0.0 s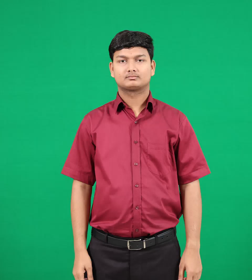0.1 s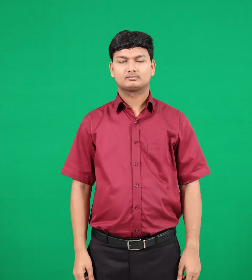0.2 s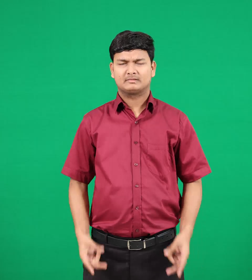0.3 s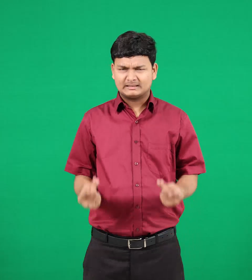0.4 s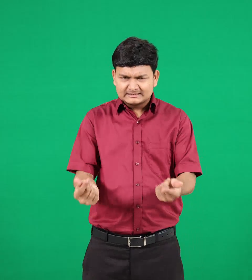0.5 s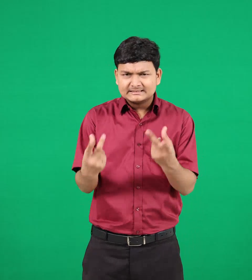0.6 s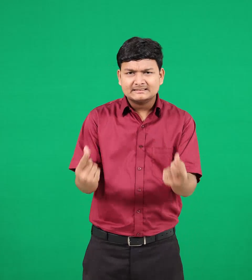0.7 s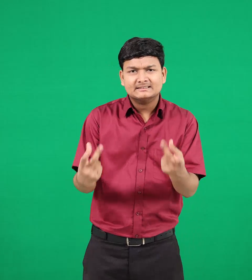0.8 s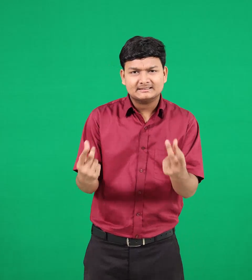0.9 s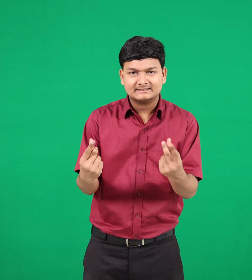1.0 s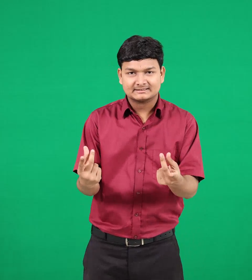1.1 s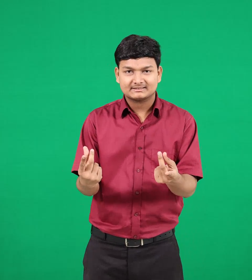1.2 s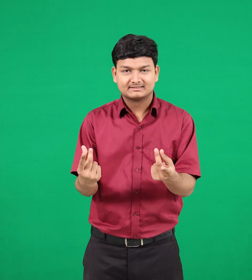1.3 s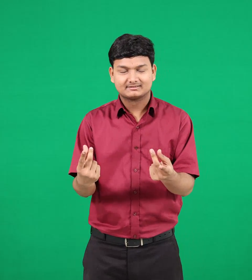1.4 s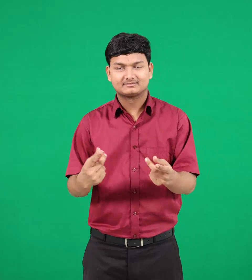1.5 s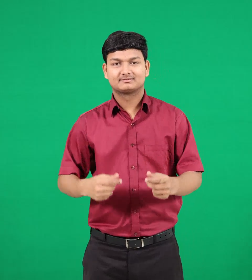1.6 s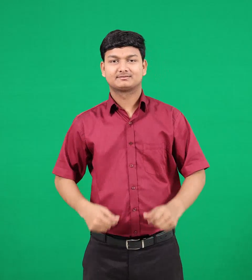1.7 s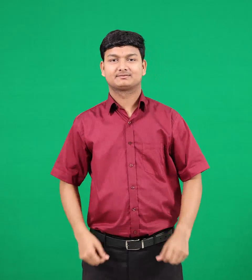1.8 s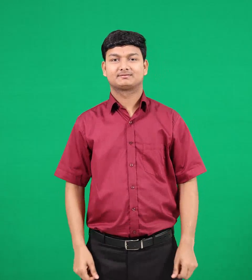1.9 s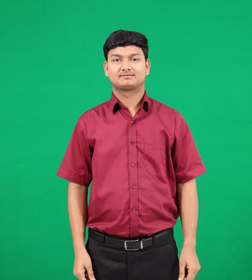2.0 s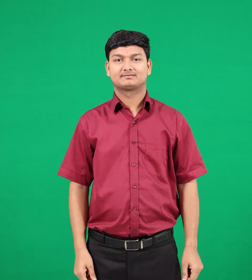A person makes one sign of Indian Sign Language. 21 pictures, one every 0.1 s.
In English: hurry
